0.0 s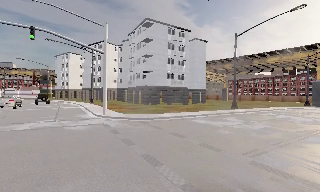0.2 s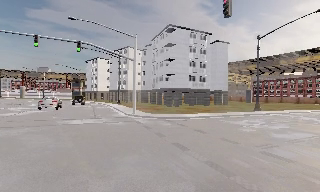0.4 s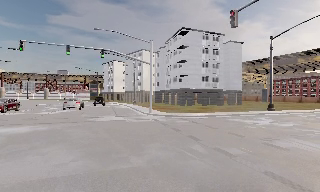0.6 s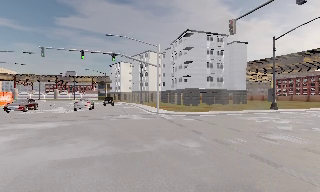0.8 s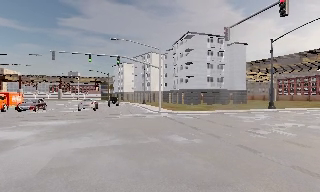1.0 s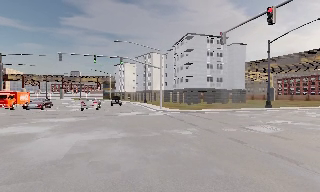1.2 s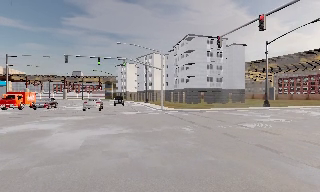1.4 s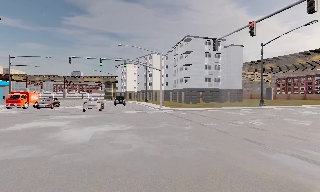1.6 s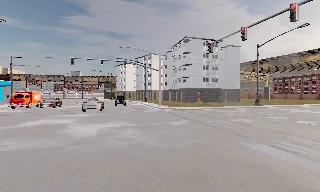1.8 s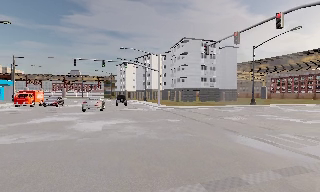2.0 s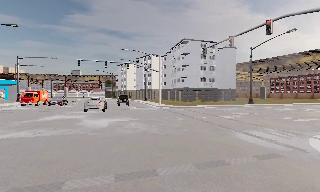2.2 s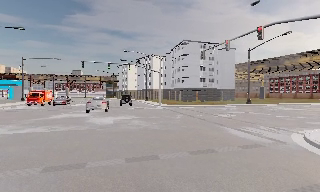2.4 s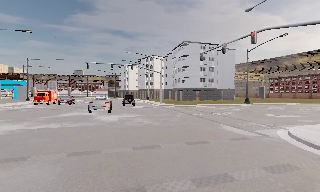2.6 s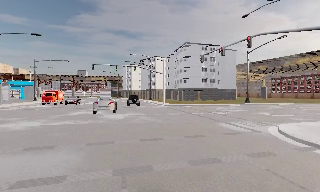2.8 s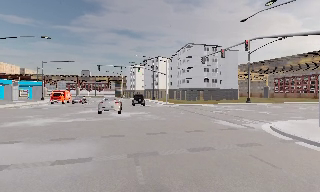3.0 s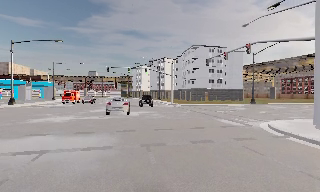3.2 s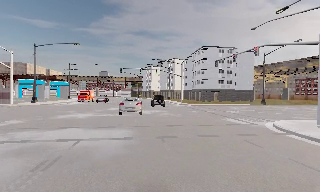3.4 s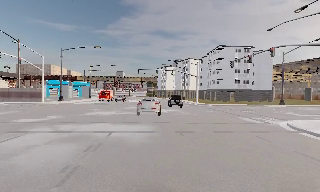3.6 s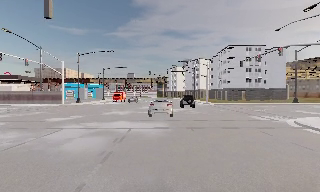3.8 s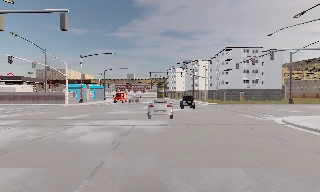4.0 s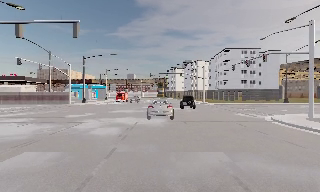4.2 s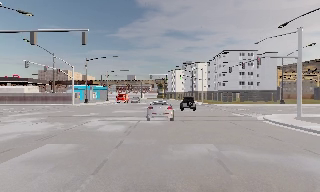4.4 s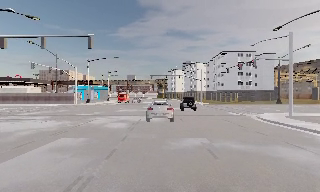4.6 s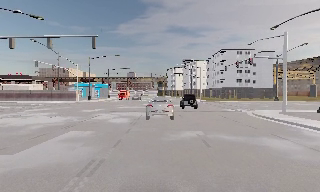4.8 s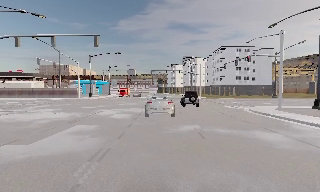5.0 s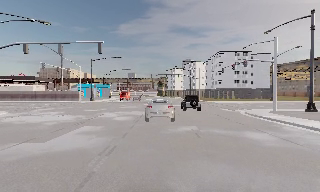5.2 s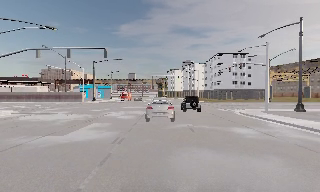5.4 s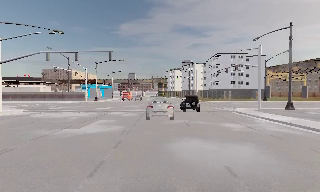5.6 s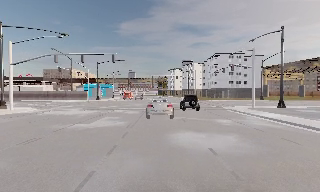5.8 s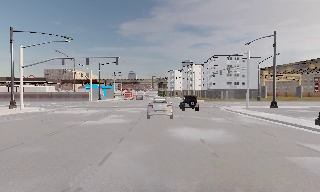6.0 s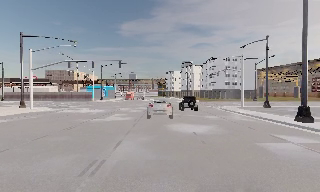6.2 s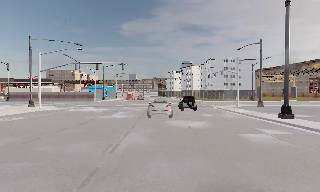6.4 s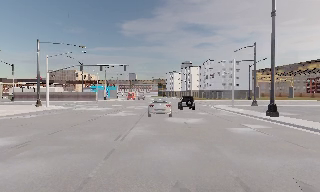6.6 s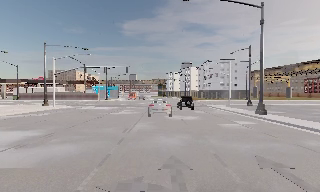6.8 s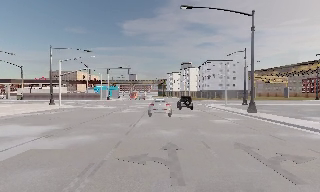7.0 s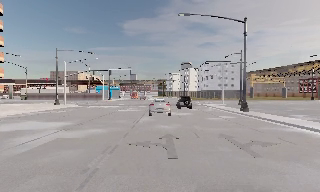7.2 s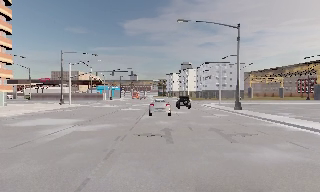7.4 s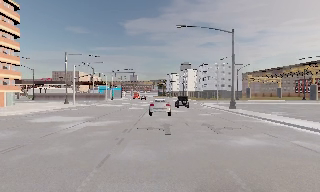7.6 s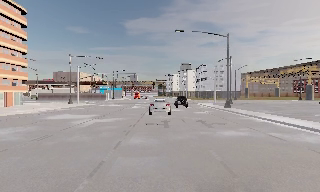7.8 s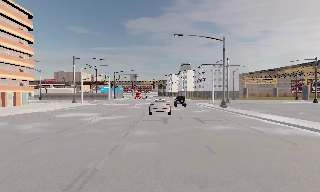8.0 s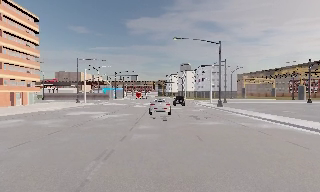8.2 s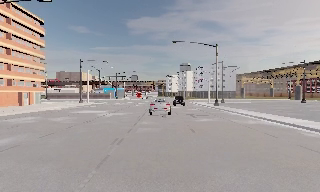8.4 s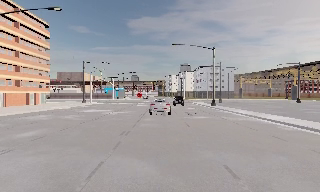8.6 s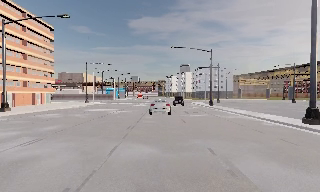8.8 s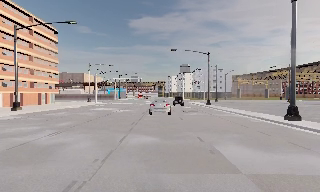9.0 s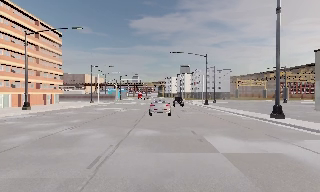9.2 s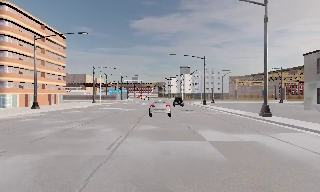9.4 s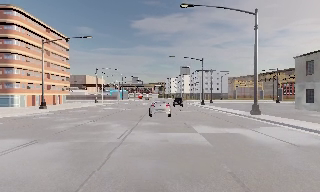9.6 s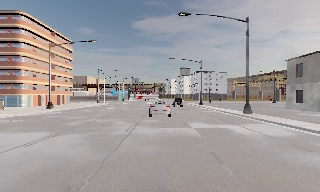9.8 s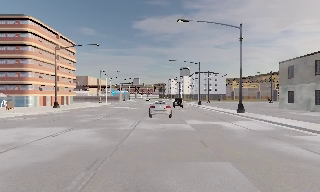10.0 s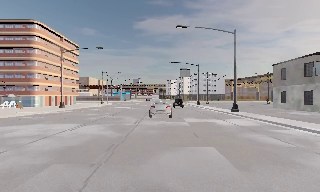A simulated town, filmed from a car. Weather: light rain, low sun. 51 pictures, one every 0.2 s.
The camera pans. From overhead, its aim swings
counterclockwise.
The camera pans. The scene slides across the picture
to the right.
0.0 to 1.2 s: The camera pans to its left, which is counterclockwise from overhead, by about 15 degrees. It travels backward, about 7 m, so what stands in front gets smaller. It loses speed.
1.2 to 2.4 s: The camera travels backward, about 5 m, so what stands in front gets smaller.
2.4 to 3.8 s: The camera swings to its left by about 15 degrees, and the scene slides to the right. It travels backward, about 8 m, so what stands in front gets smaller.
3.8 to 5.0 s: The camera travels backward, about 5 m, so what stands in front gets smaller. It loses speed.
5.0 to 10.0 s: The camera travels backward, about 35 m, so what stands in front gets smaller.
The film runs backward here.
